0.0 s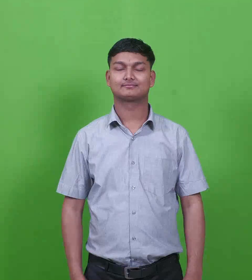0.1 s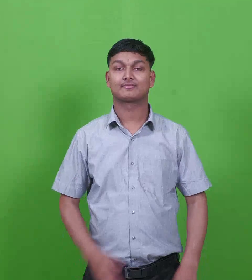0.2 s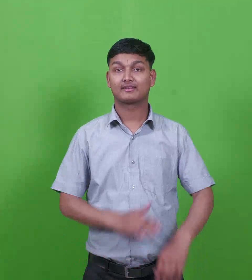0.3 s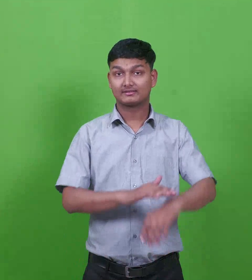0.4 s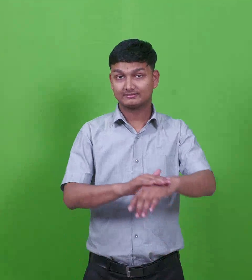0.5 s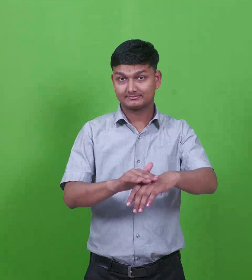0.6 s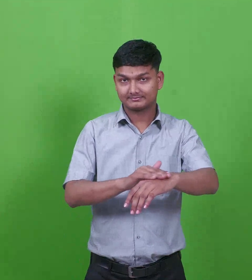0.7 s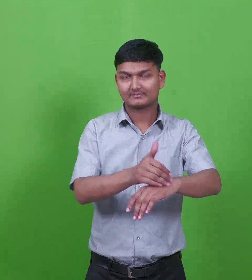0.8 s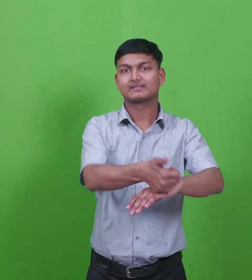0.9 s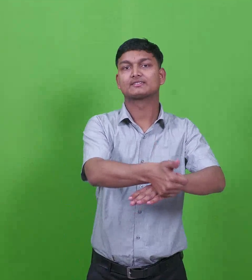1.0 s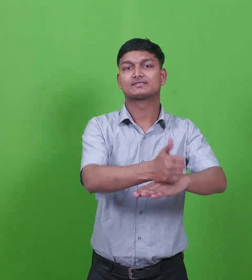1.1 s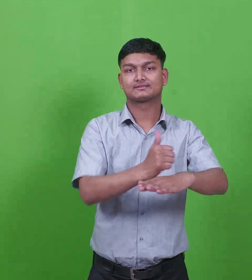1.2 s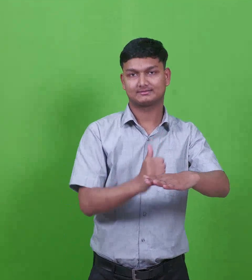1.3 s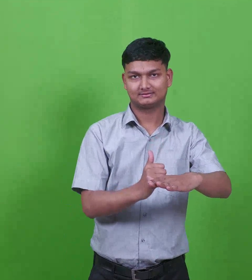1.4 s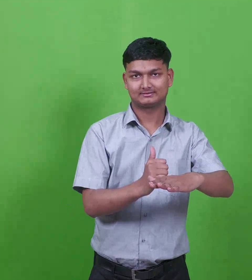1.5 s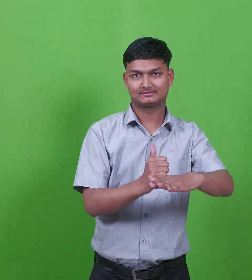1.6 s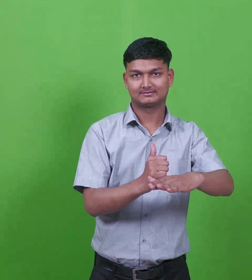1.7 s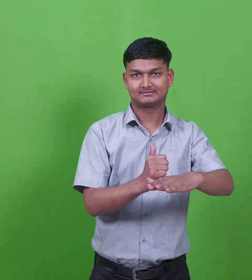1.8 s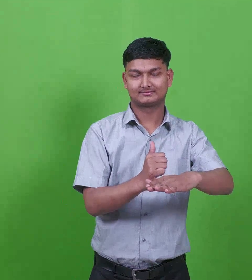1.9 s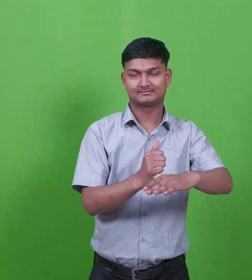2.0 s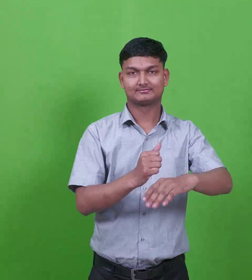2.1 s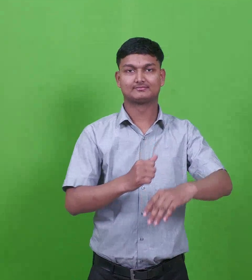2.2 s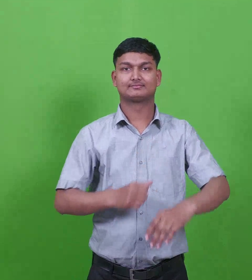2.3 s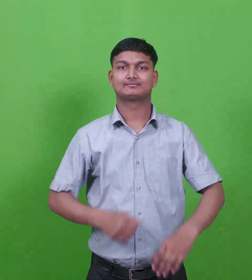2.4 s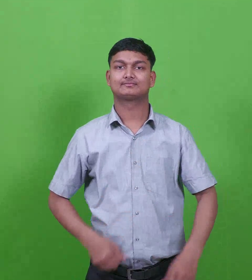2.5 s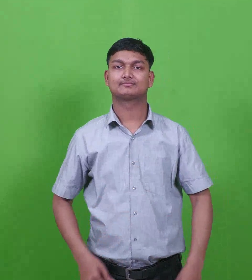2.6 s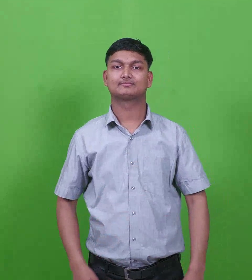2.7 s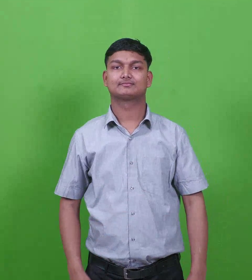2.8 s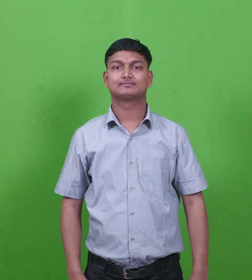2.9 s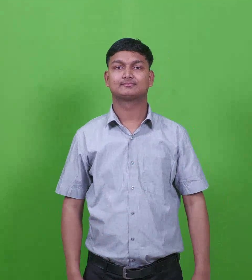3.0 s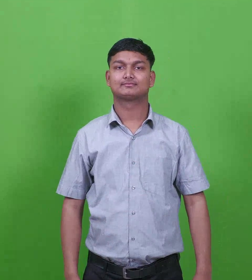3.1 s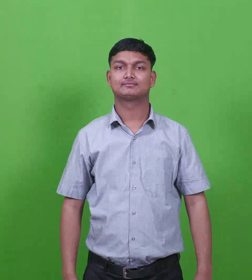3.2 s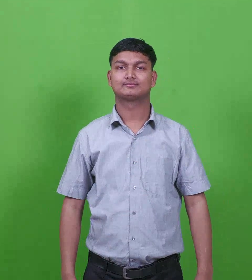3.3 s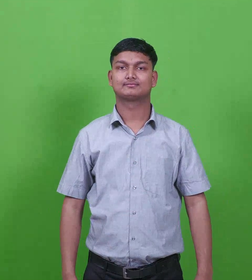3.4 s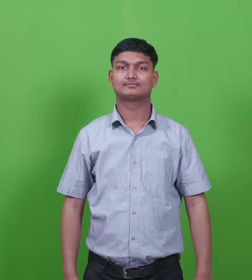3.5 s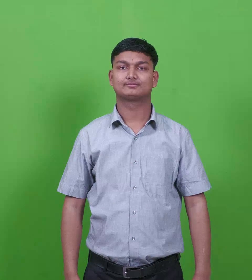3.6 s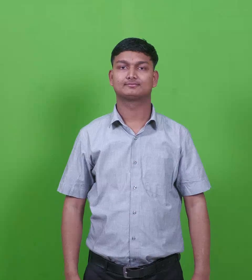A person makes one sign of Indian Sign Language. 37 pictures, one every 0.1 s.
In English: bilhah
